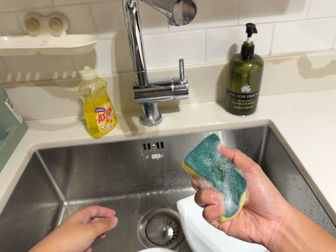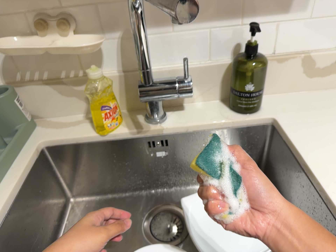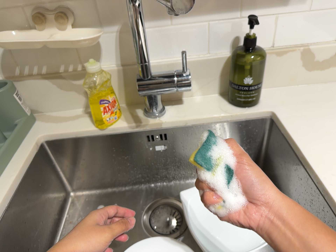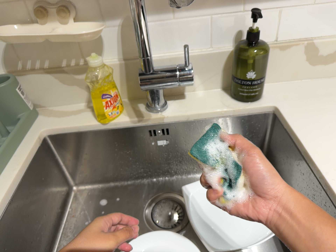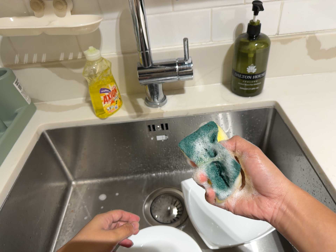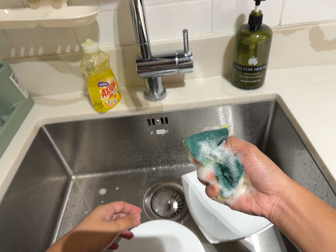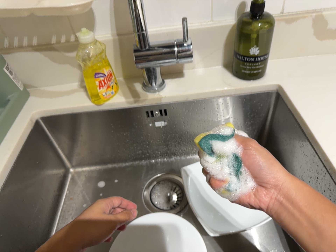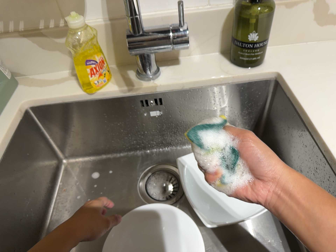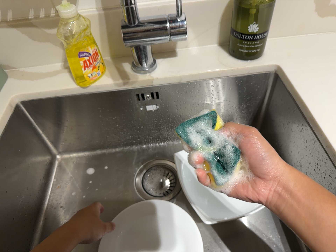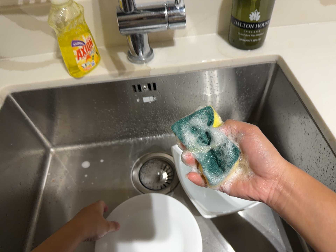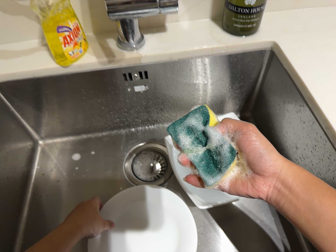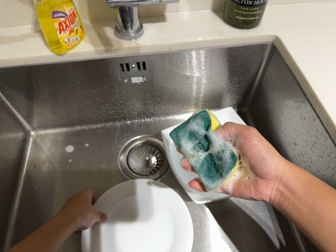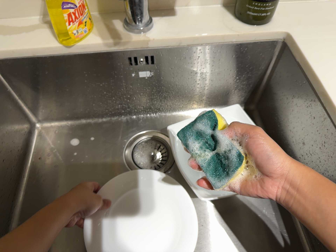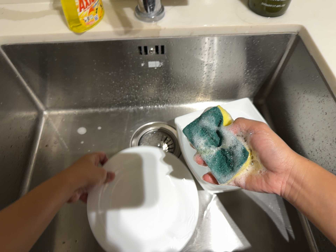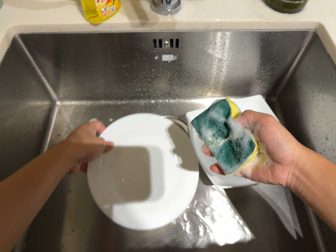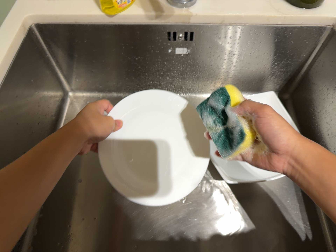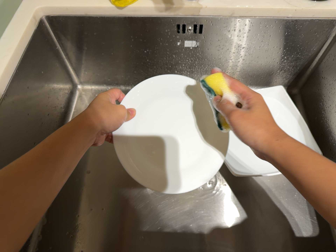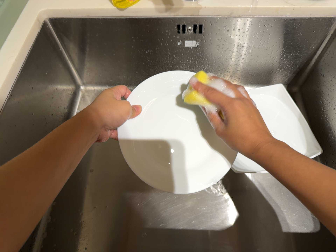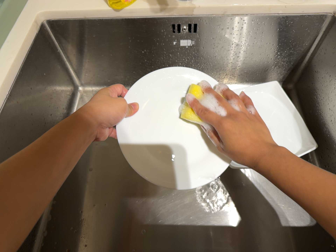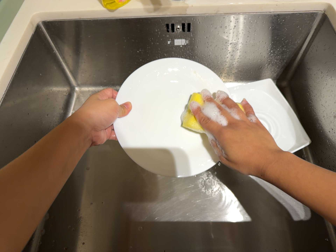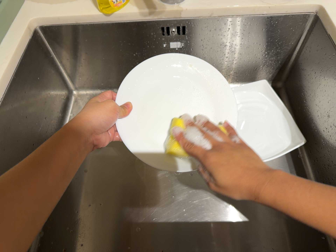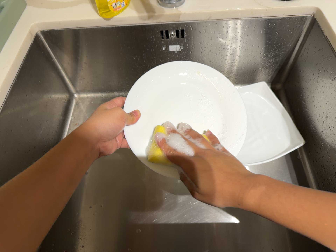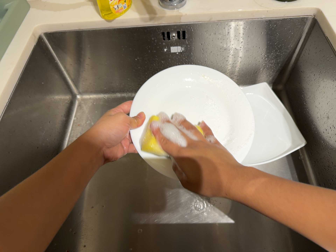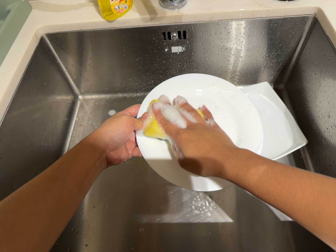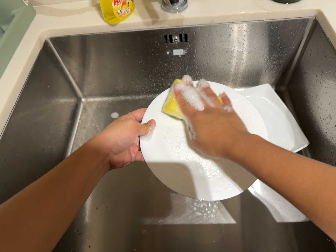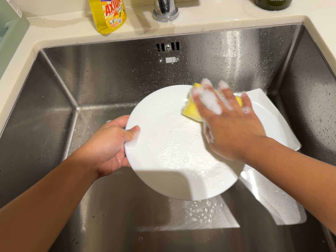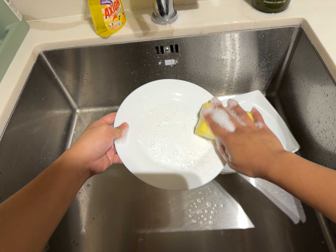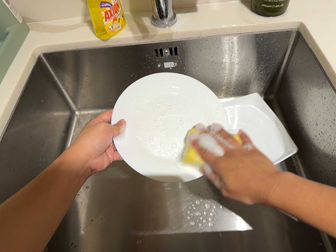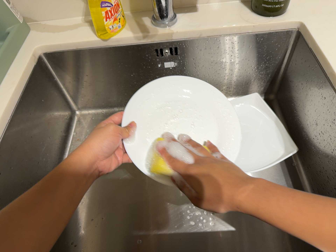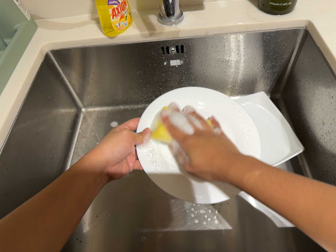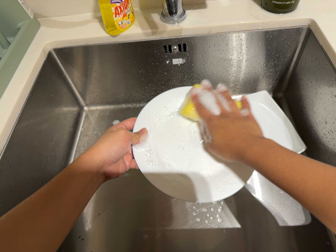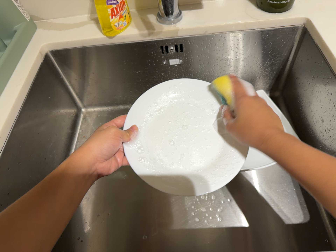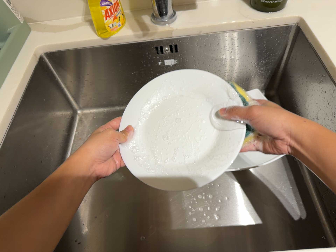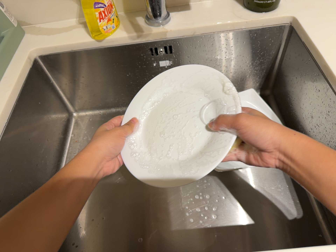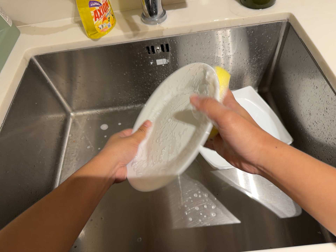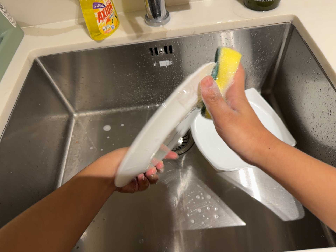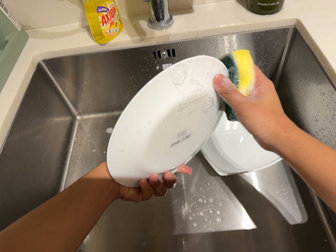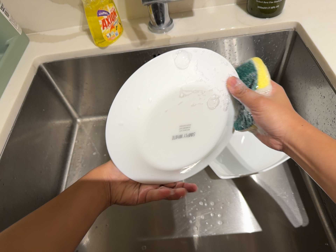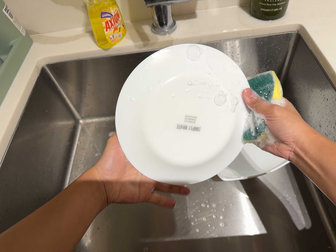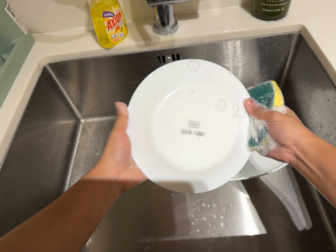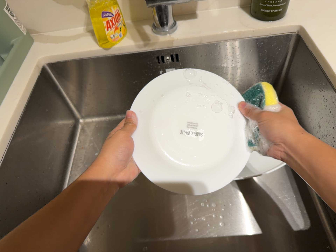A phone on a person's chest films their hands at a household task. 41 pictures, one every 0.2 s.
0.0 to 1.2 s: The camera shifts only a little, or ends up much as it began.
1.2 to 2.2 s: The camera travels forward, about 8 cm, so what stands in front looms larger. Its aim tips toward the bottom of its view by about 10 degrees, and the scene shifts upward.
2.2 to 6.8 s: The camera travels toward the bottom of its view, about 8 cm, so close, fixed things drift upward.
6.8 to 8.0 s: The camera keeps its place and its aim.
The film runs forward here.
